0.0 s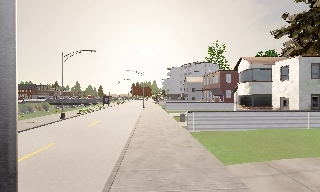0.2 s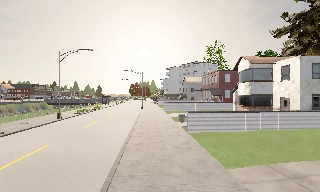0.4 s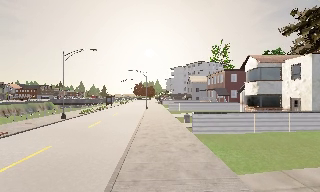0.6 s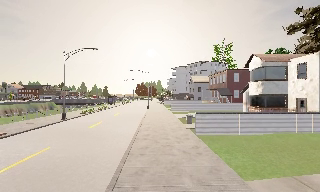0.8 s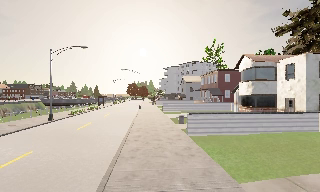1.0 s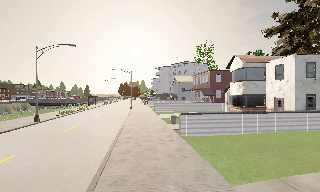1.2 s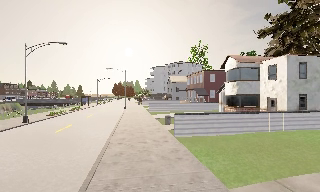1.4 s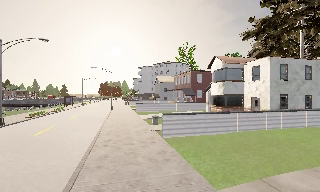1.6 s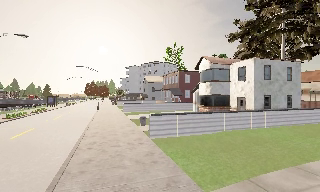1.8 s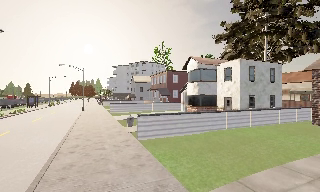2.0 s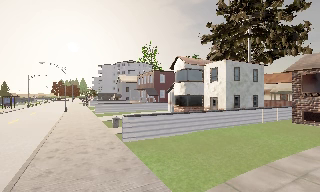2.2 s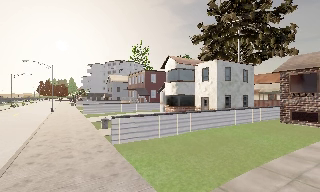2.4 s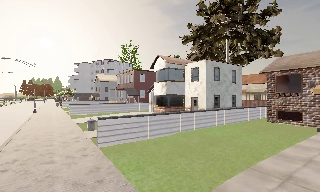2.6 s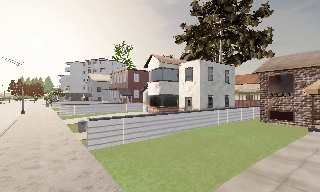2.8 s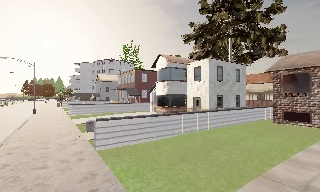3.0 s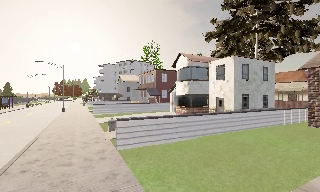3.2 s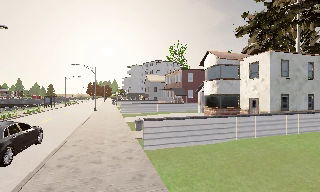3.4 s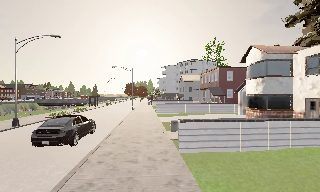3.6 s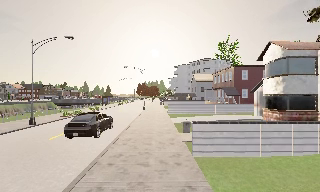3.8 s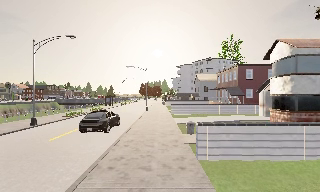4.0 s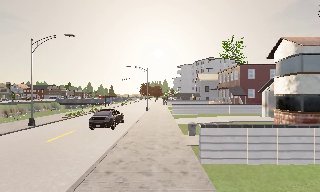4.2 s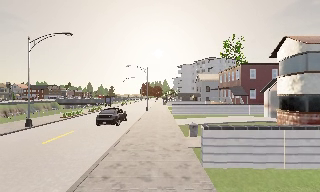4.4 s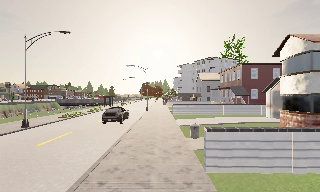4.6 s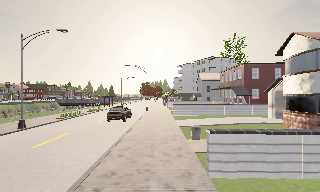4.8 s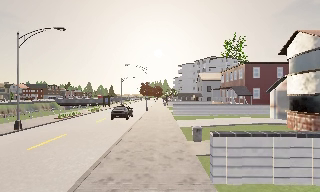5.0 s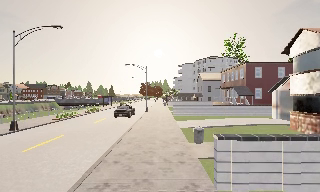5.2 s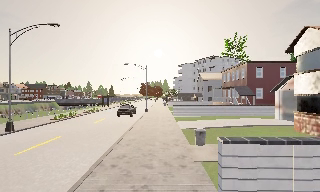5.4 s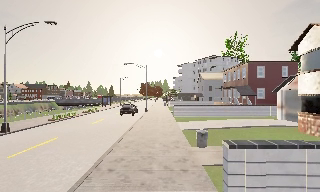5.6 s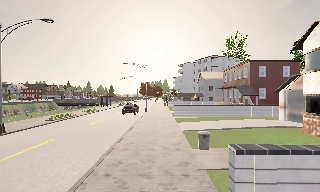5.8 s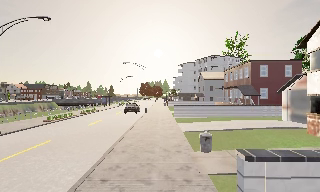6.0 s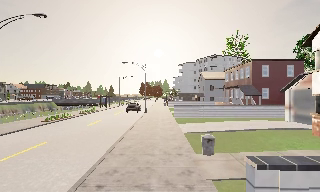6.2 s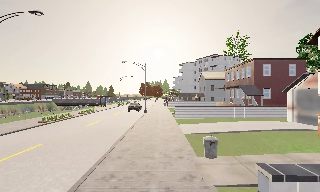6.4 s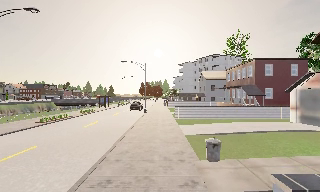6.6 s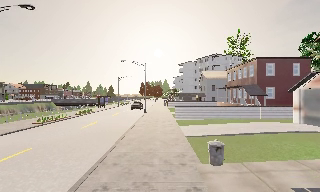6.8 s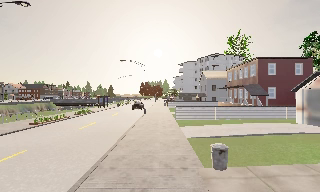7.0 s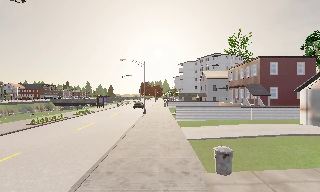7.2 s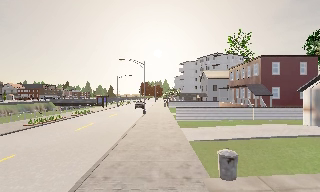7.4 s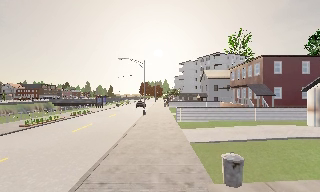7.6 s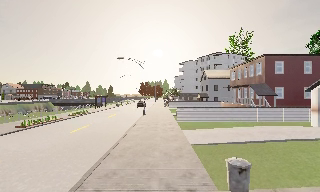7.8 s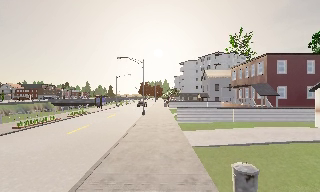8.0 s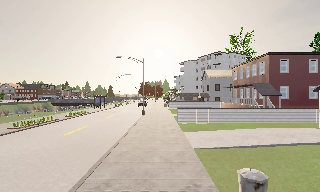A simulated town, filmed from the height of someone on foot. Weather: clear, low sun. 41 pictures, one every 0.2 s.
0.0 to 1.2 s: The camera travels forward, about 1.5 m, so what stands in front looms larger.
1.2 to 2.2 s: The camera swings to its right by about 20 degrees, and the scene slides to the left. It travels forward, about 1 m, so what stands in front looms larger.
2.2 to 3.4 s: The camera swings to its left by about 25 degrees, and the scene slides to the right. It travels forward, about 1.5 m, so what stands in front looms larger.
3.4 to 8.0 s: The camera travels forward, about 8 m, so what stands in front looms larger.
The film runs forward here.
